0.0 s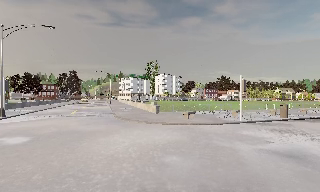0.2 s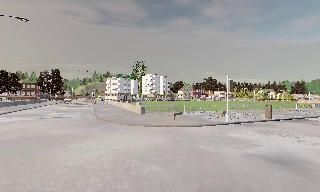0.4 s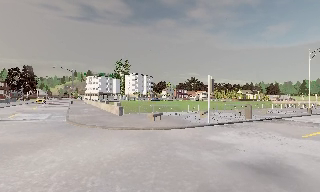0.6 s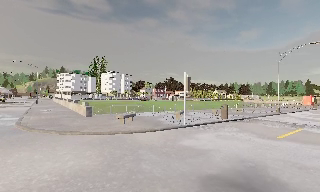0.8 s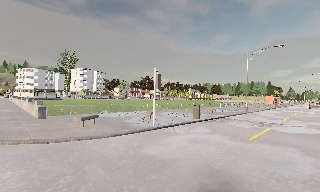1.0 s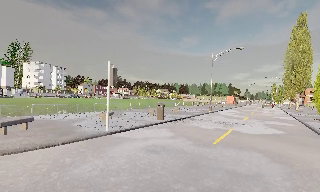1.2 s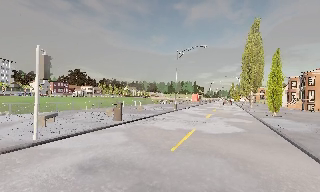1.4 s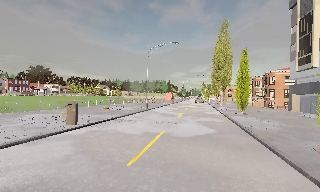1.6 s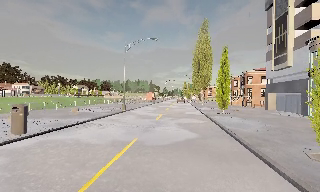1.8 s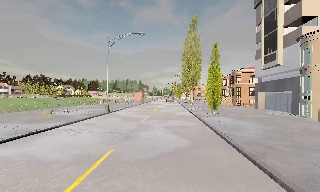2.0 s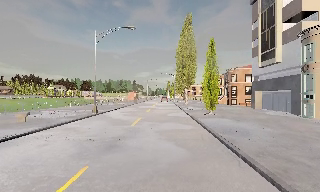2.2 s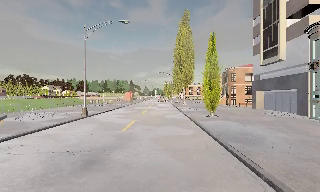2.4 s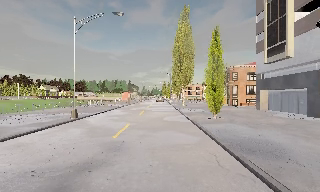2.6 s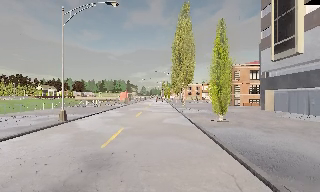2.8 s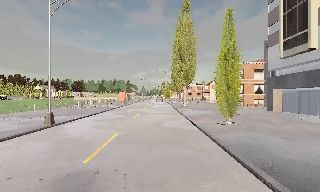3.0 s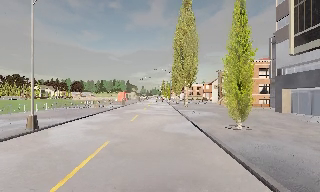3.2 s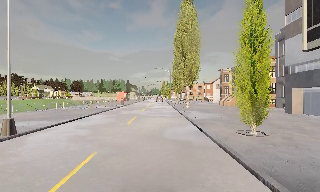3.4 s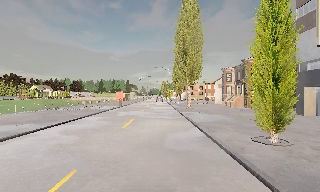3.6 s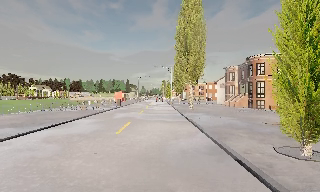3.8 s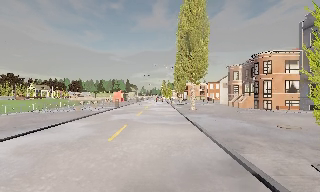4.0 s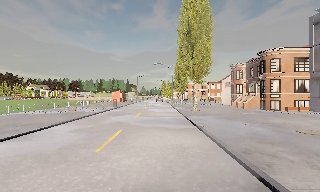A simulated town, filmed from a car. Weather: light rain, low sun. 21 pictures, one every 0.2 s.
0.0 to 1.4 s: The scene slides to the left, as the camera pans about 55 degrees to its right. It travels forward, about 8 m. It gains speed.
1.4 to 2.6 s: The camera swings to its right by about 15 degrees, and the scene slides to the left. It travels forward, about 7 m, so what stands in front looms larger.
2.6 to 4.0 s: The camera travels forward, about 9 m, so what stands in front looms larger.
The film runs forward here.
